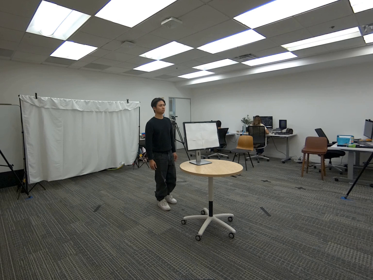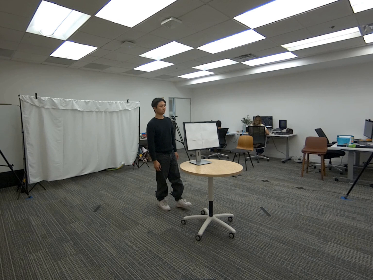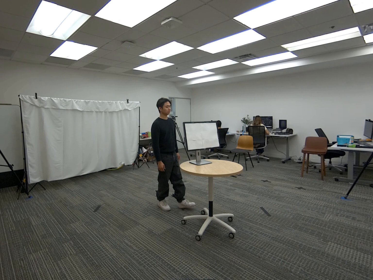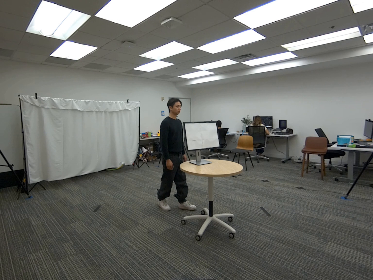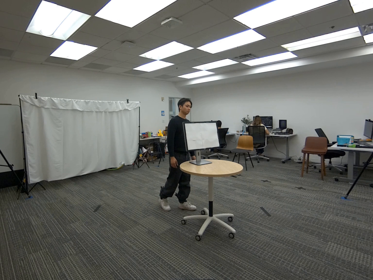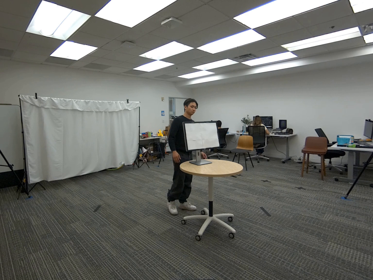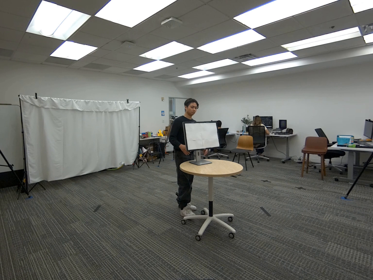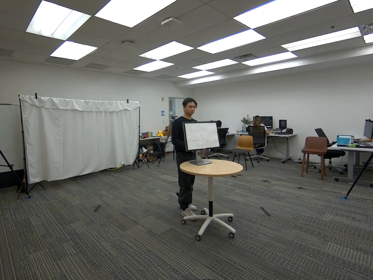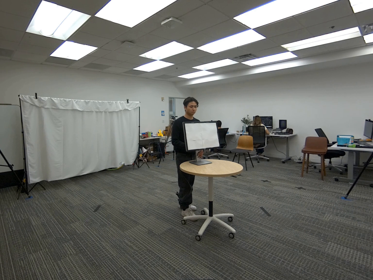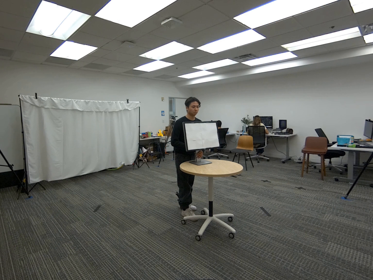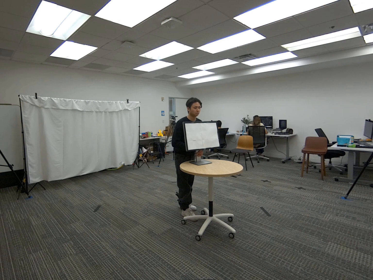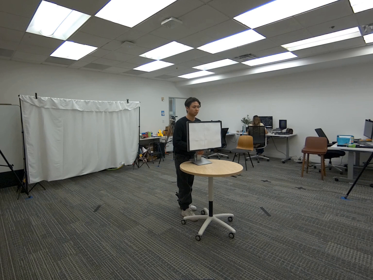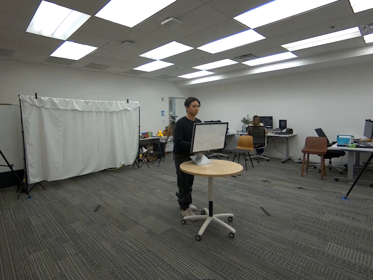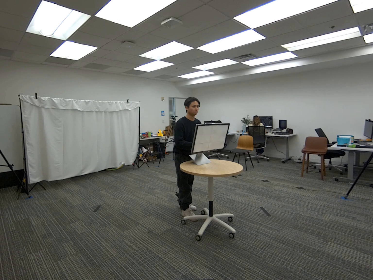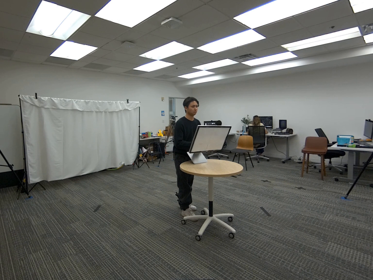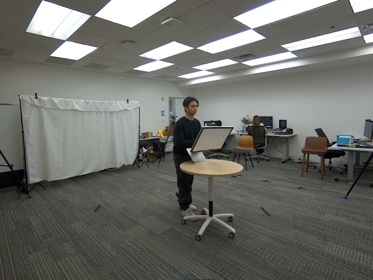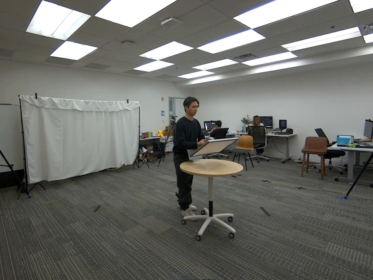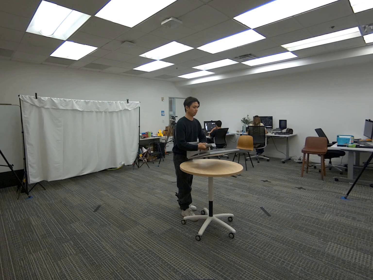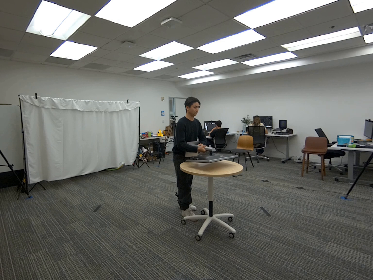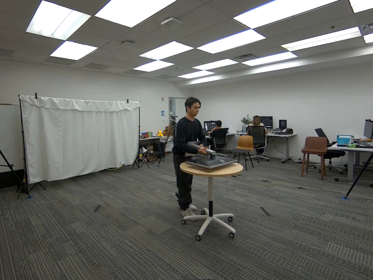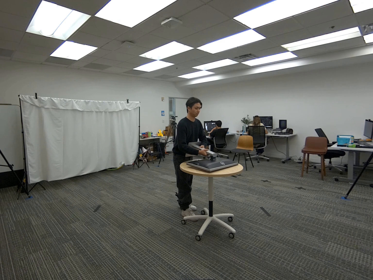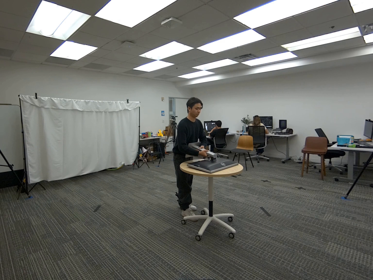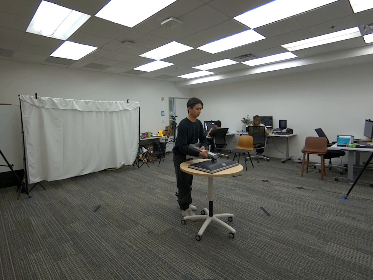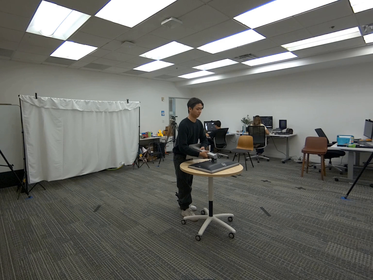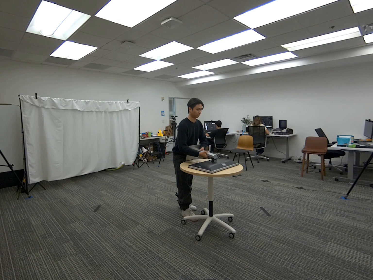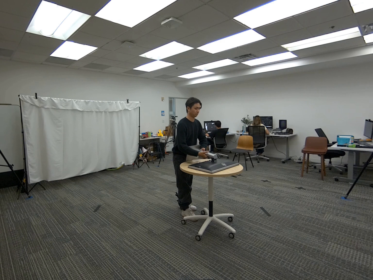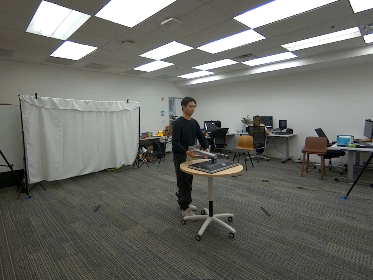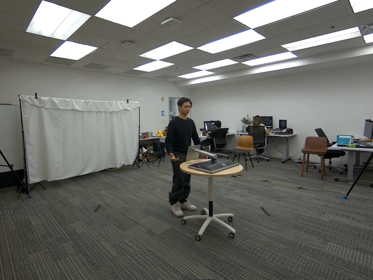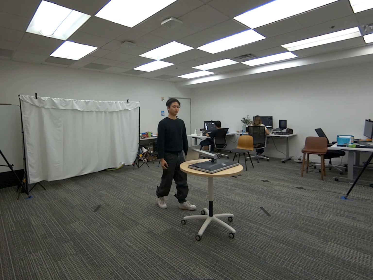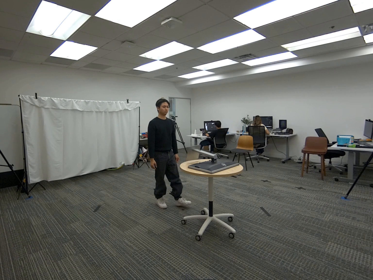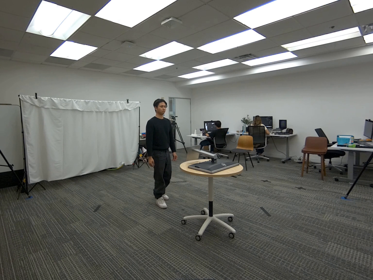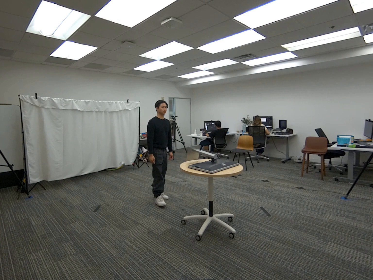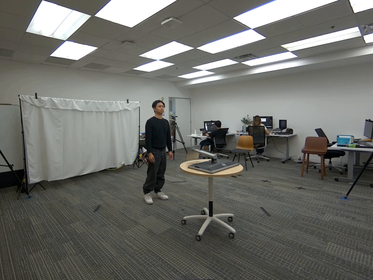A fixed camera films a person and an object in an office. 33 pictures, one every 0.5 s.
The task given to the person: Walk over to the monitor on the round table and lift the monitor and place on the round table with the screen touching the round table.
